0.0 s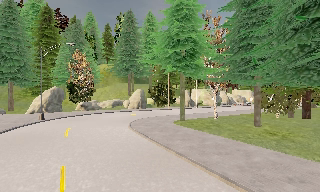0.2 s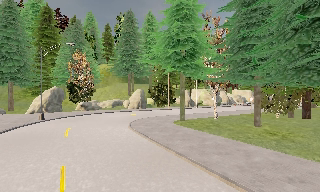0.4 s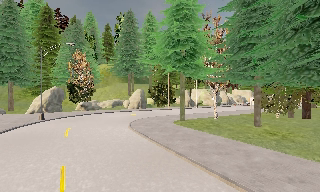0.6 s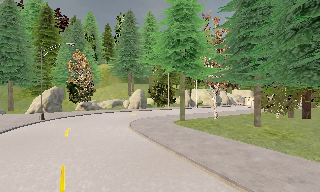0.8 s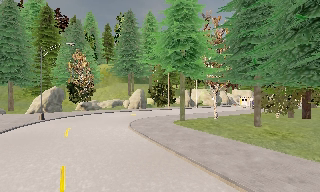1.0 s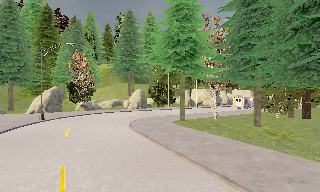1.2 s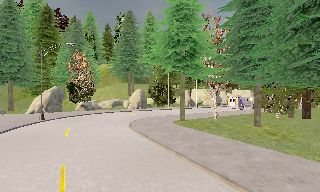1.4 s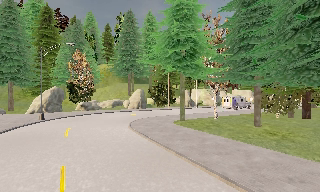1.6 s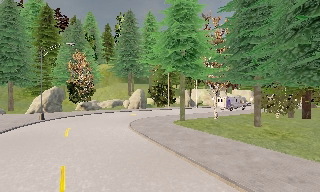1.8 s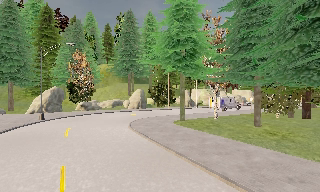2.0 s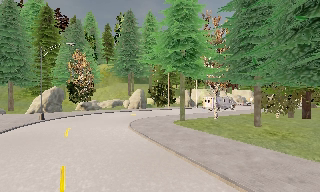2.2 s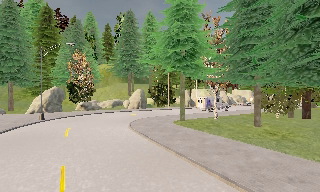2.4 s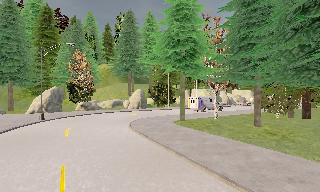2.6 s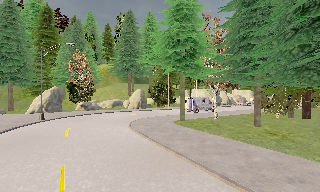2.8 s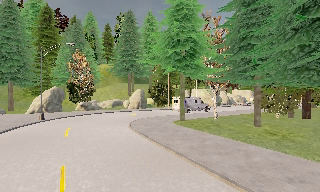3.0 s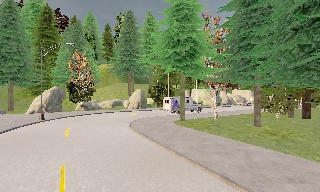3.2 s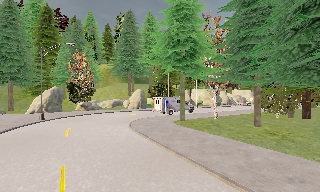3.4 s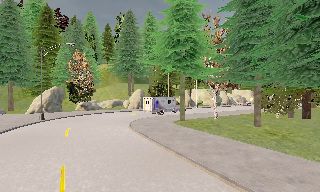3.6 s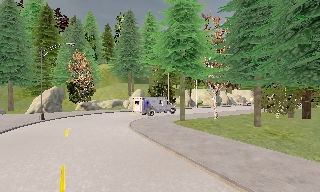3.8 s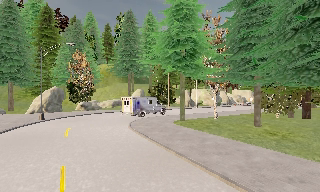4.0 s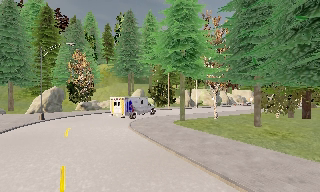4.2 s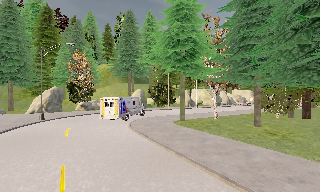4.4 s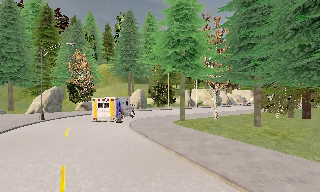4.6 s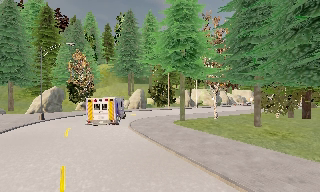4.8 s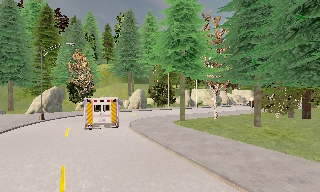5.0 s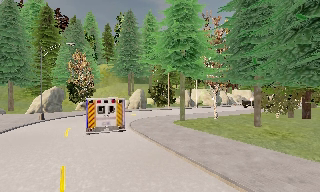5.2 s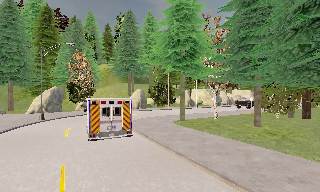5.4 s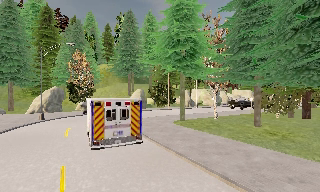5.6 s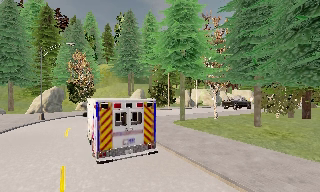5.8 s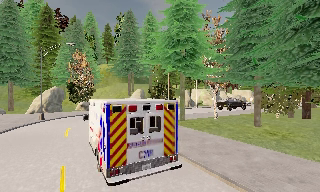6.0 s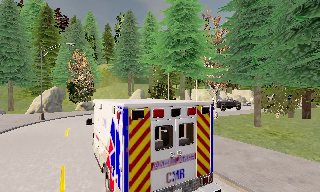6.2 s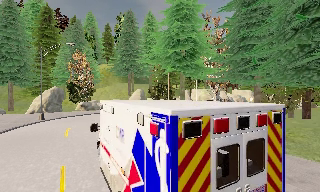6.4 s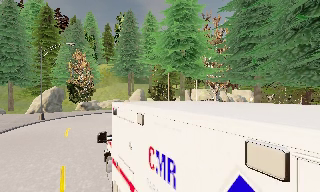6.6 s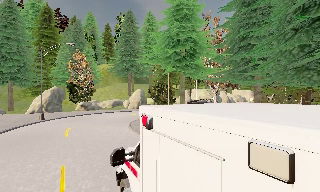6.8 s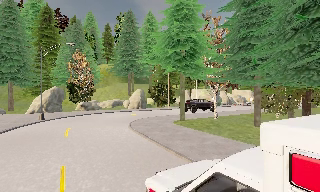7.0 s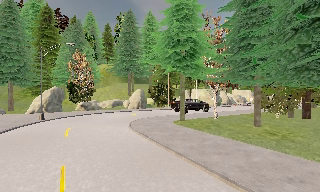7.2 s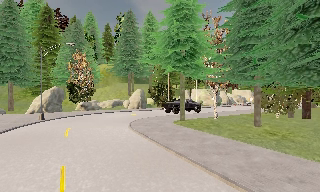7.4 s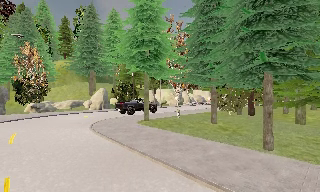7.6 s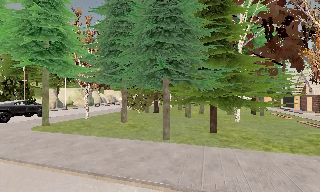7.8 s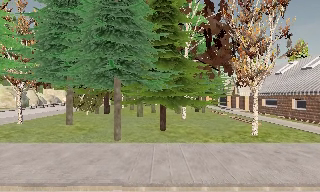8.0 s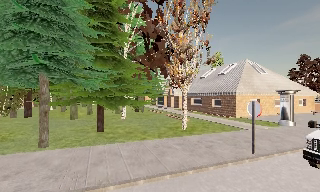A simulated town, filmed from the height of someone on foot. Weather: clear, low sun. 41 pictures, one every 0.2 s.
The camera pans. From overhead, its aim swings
clockwise.
The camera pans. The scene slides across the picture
to the left.
0.0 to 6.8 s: The camera keeps its place and its aim.
6.8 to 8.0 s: The scene slides to the left, as the camera pans about 80 degrees to its right. It travels backward, about 1 m. It gains speed.
The film runs backward here.
